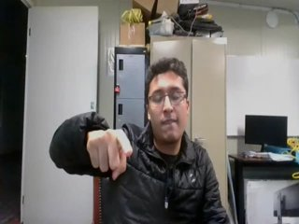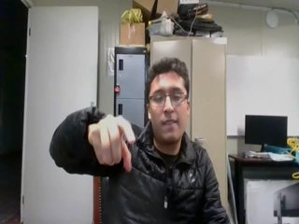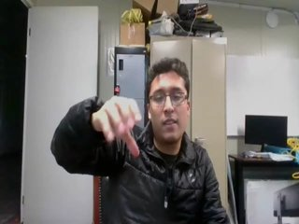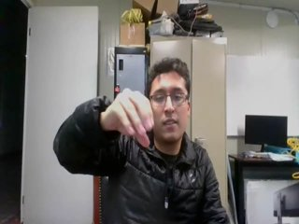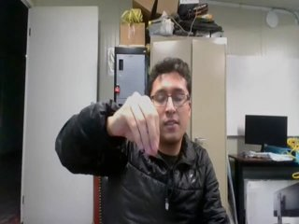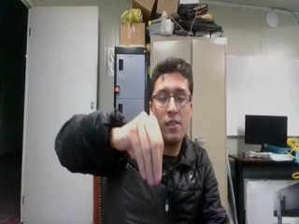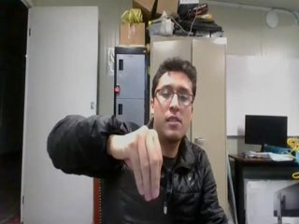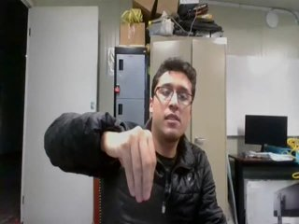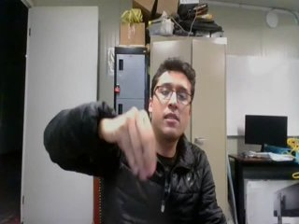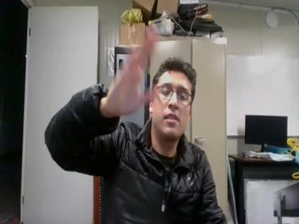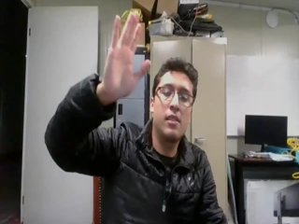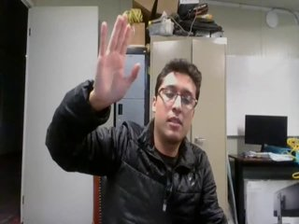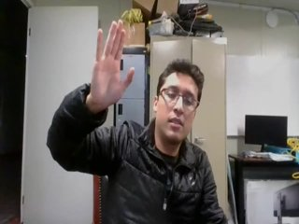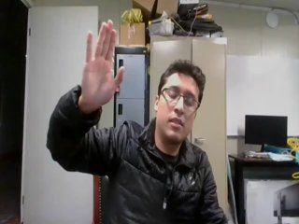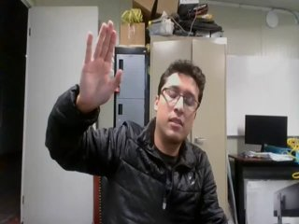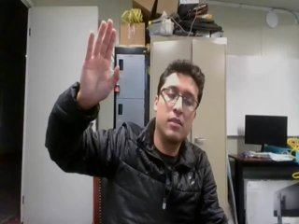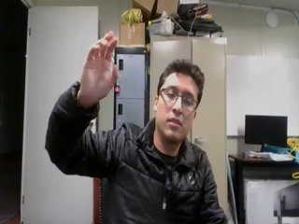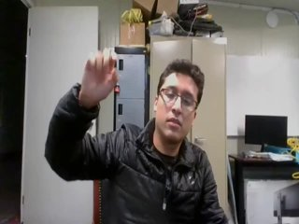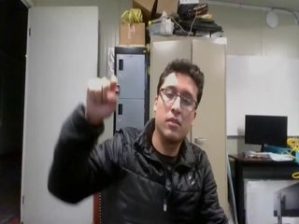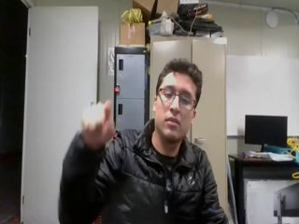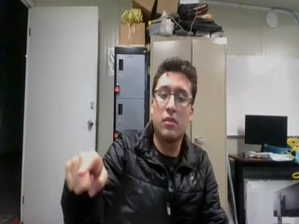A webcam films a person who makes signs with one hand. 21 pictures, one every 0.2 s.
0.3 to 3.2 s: On the screen the hand sweeps upward. The name of the sign: Throw up.
3.3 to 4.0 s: Pointing with one finger.
